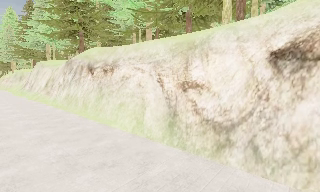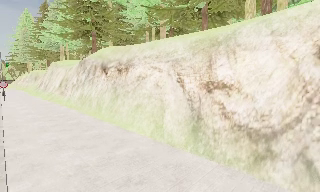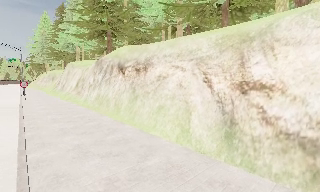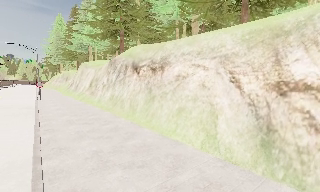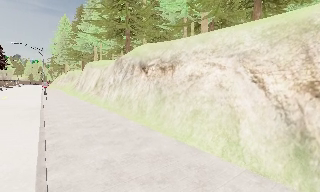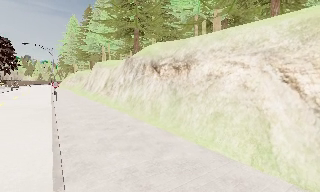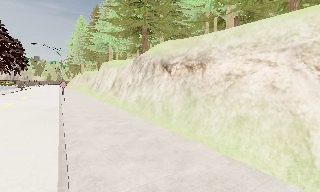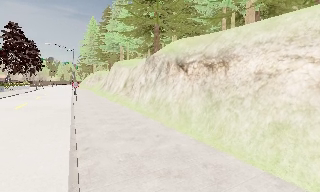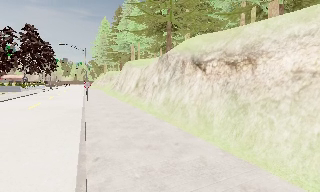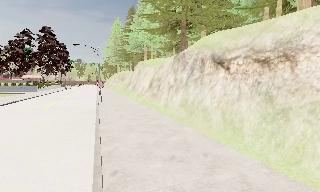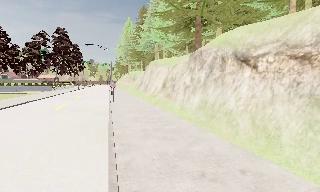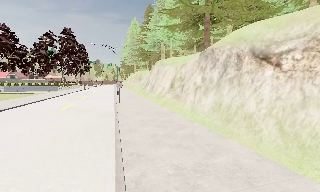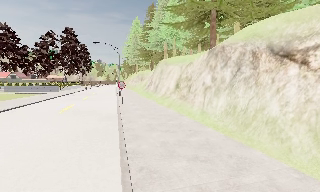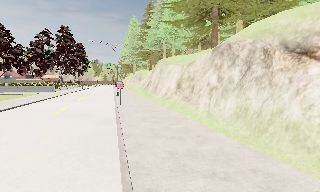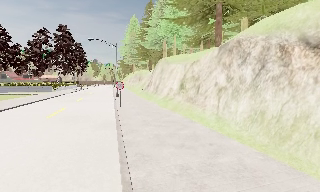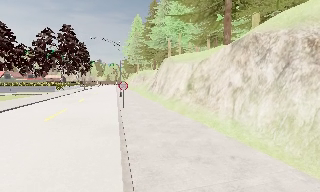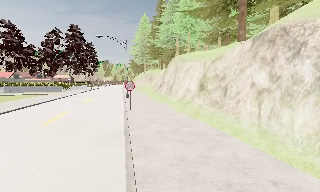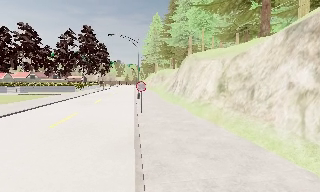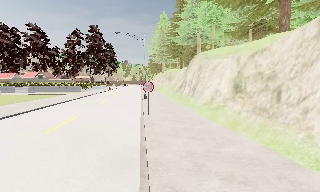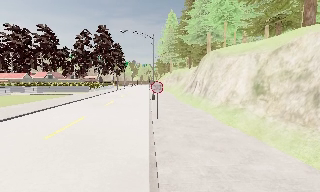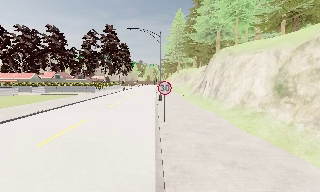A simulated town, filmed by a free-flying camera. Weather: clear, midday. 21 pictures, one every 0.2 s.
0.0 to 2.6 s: The camera pans to its left, which is counterclockwise from overhead, by about 30 degrees. It travels forward and to its left, about 11 m.
2.6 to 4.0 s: The camera pans to its left, which is counterclockwise from overhead, by about 15 degrees. It travels forward, about 7 m, so what stands in front looms larger.
The film runs forward here.
